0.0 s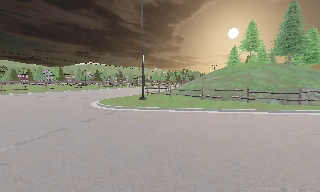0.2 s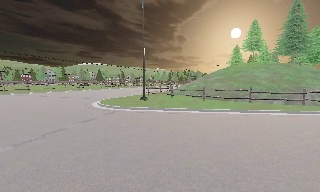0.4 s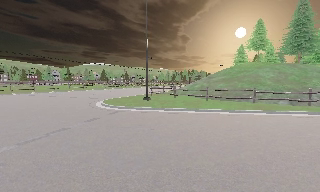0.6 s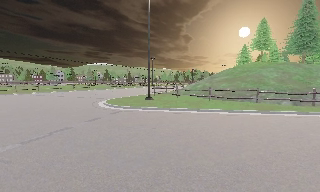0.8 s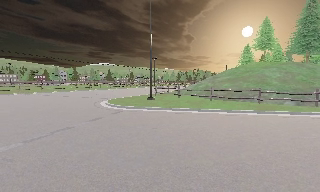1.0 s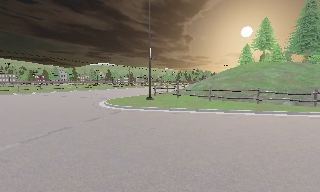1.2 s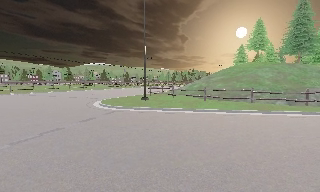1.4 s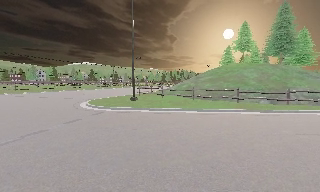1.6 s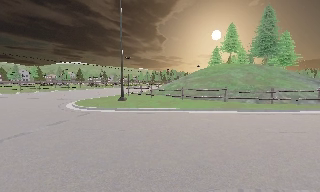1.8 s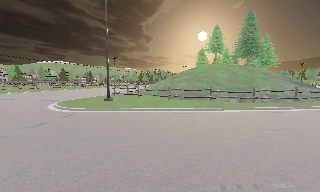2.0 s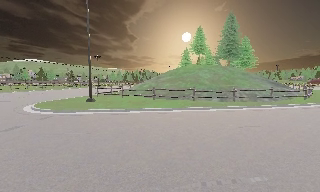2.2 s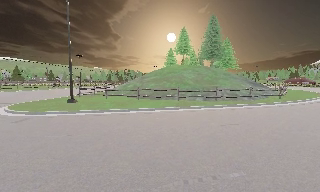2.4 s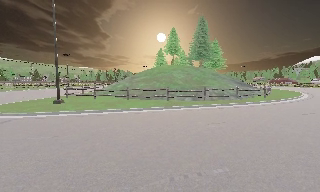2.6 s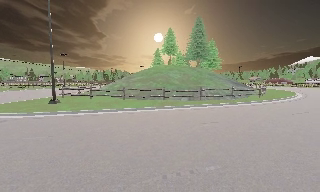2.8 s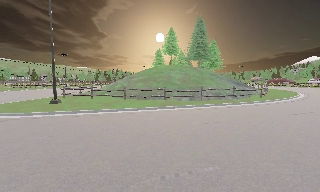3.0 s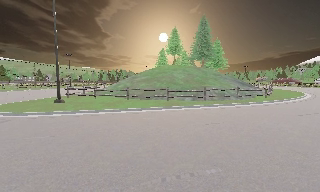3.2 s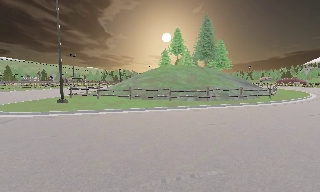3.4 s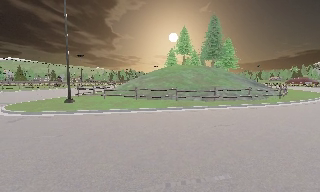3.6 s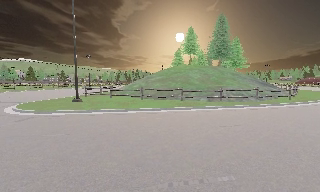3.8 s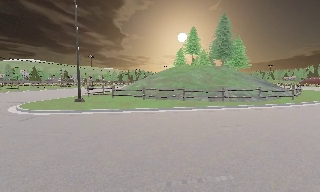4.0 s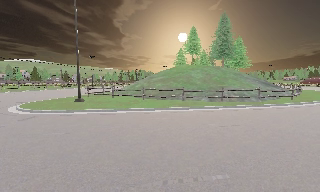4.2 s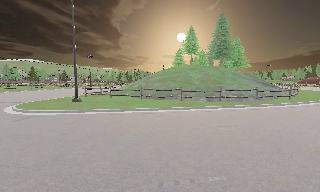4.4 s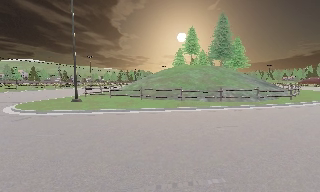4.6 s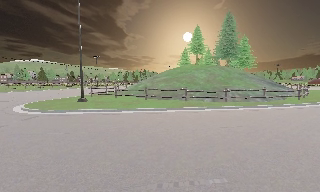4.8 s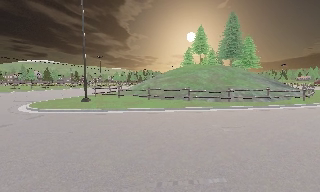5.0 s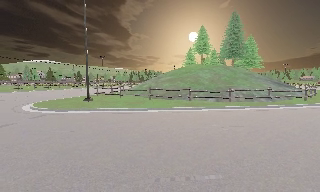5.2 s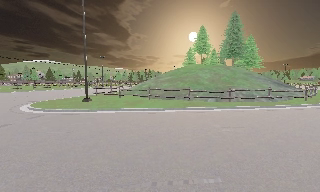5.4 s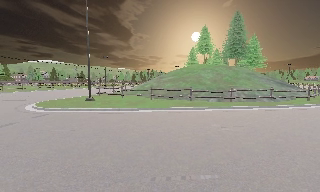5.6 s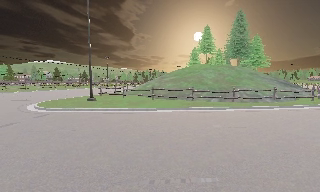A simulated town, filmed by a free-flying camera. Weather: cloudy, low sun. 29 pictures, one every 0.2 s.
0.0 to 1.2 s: The camera shifts only a little, or ends up much as it began.
1.2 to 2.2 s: The camera pans to its right, which is clockwise from overhead, by about 20 degrees.
2.2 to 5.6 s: The camera travels to its right, about 1 m.
The film runs forward here.
